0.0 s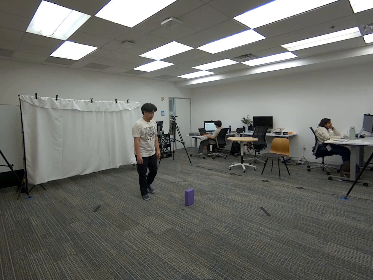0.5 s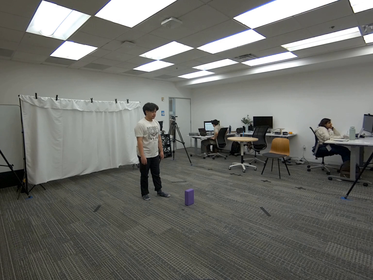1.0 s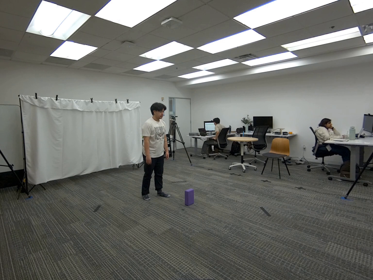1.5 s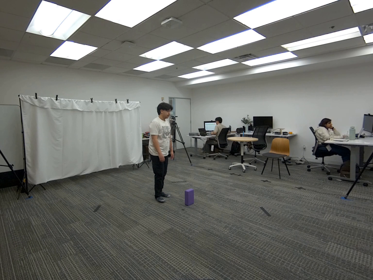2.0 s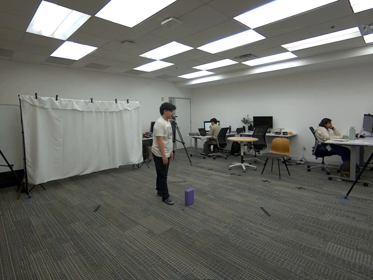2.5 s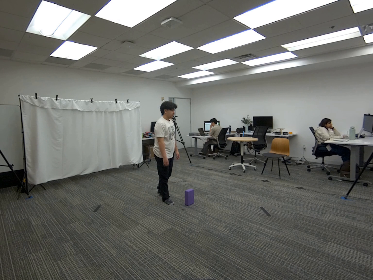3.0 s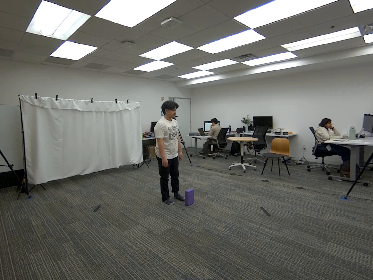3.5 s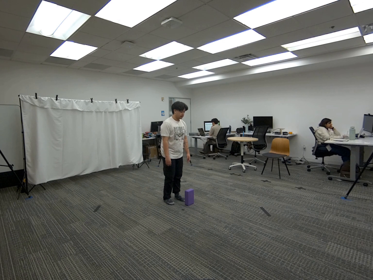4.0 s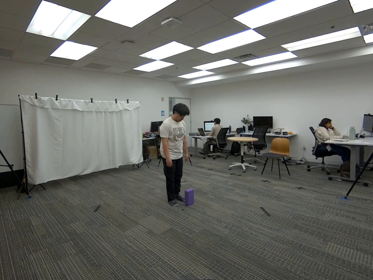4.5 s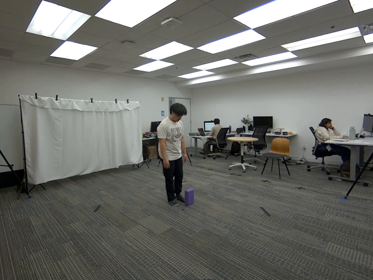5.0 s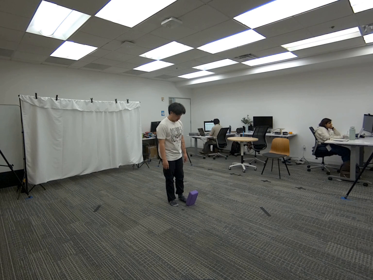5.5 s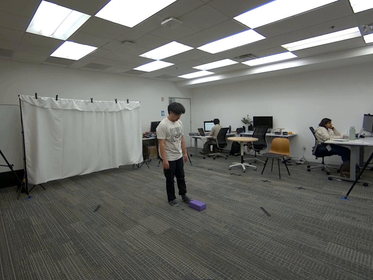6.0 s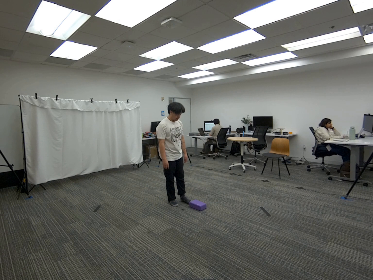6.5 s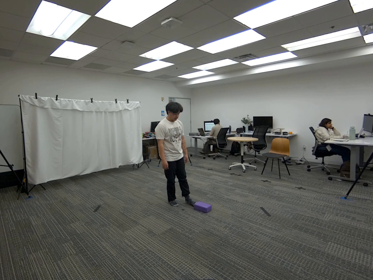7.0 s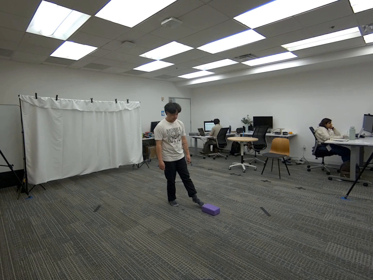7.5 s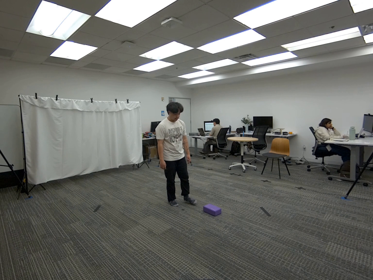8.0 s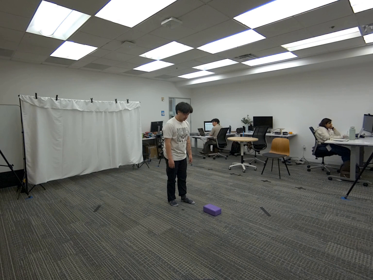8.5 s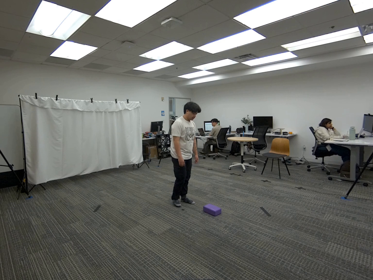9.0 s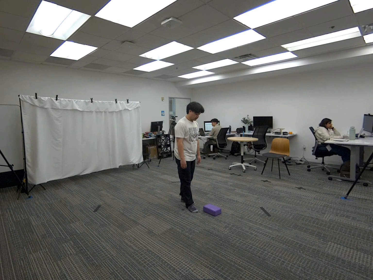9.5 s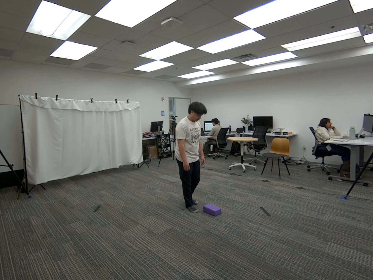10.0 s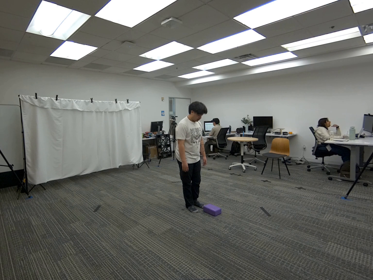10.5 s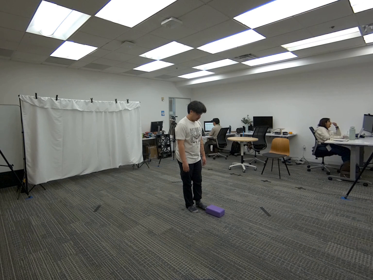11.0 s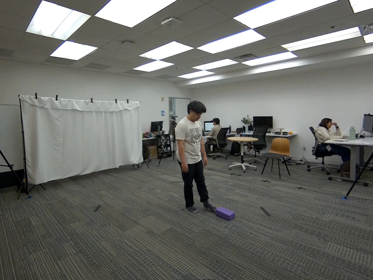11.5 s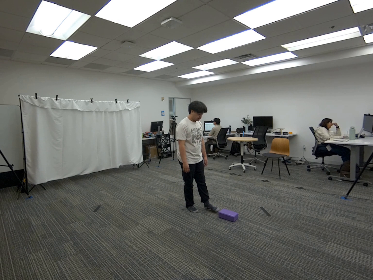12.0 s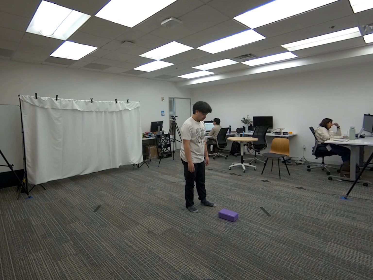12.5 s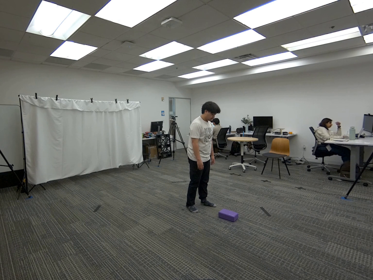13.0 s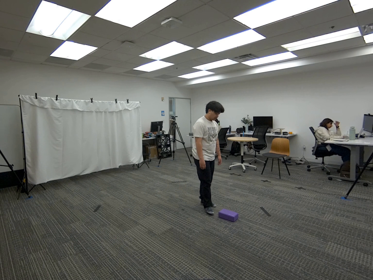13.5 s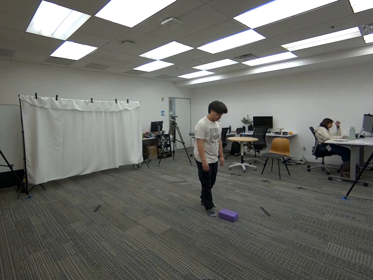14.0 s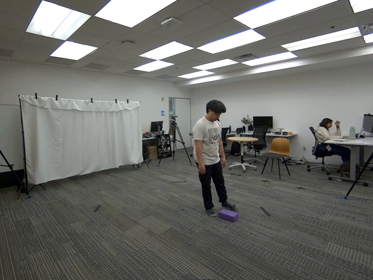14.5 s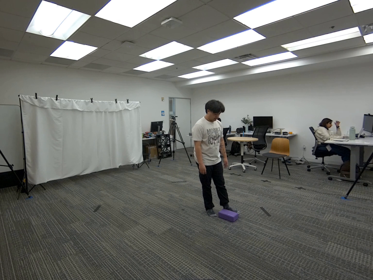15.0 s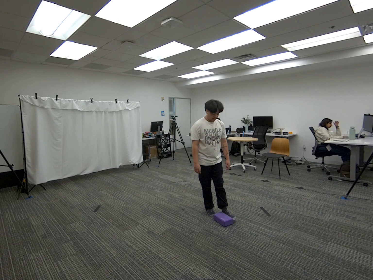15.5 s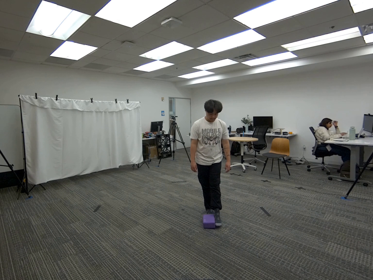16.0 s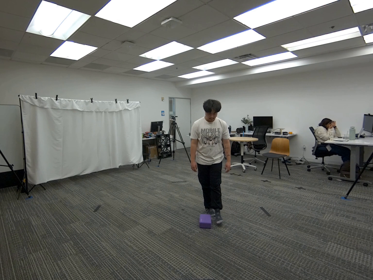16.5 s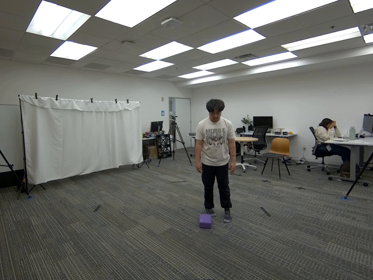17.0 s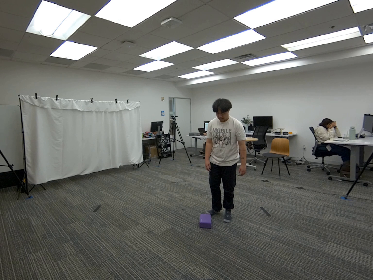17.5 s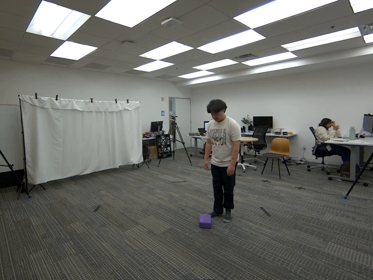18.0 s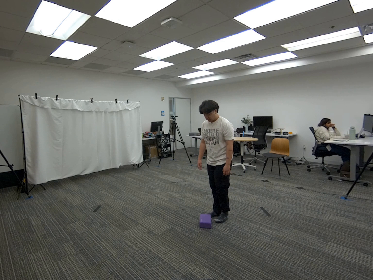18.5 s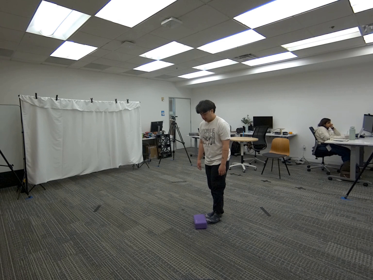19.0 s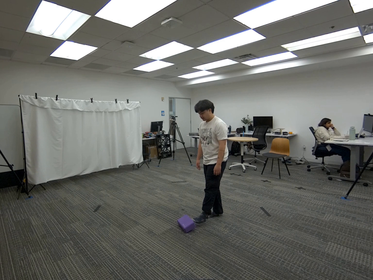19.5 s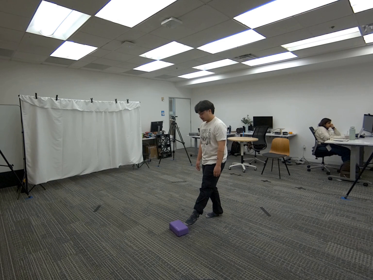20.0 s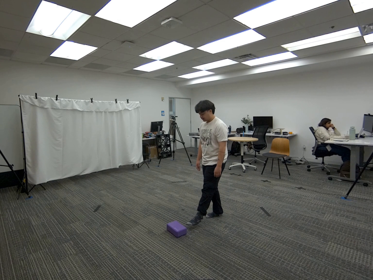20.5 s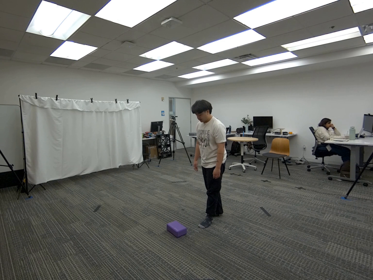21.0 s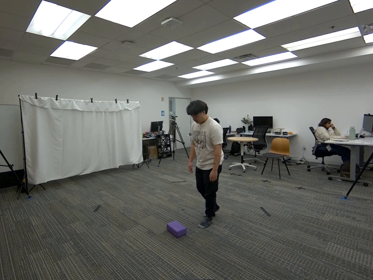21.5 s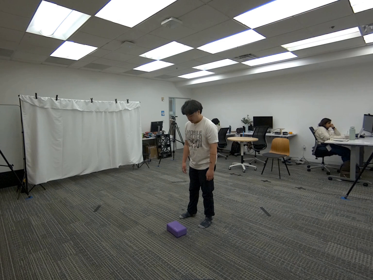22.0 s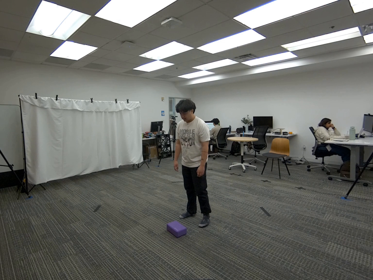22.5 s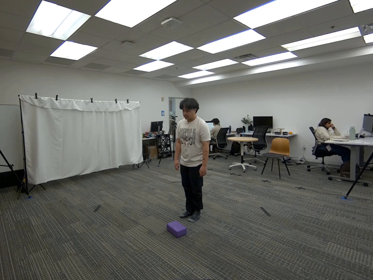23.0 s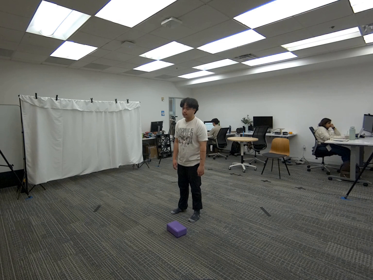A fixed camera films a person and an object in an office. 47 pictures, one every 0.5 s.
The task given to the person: Walk over to the yoga block on the floor and using your left foot push the yoga block within the bounding area.
